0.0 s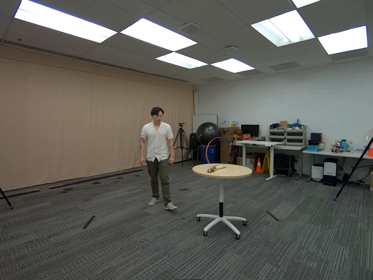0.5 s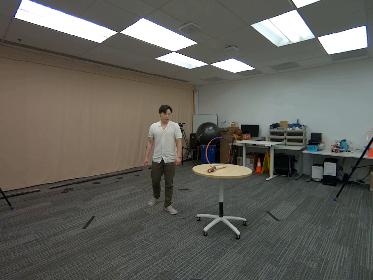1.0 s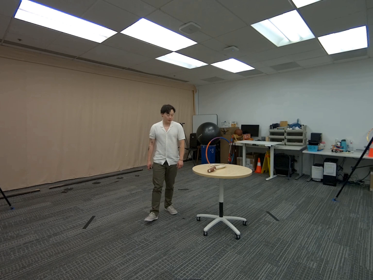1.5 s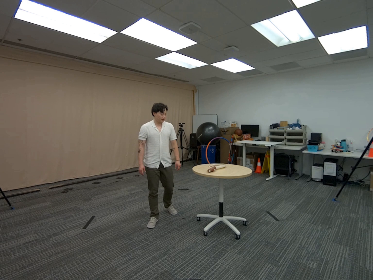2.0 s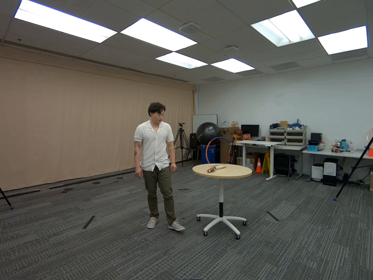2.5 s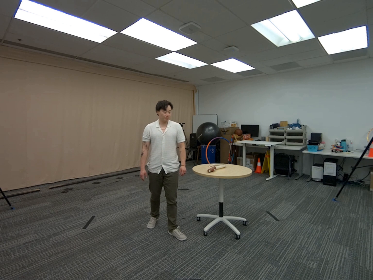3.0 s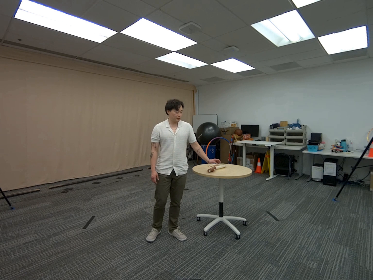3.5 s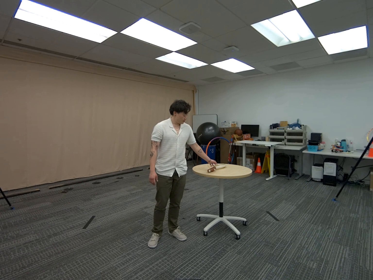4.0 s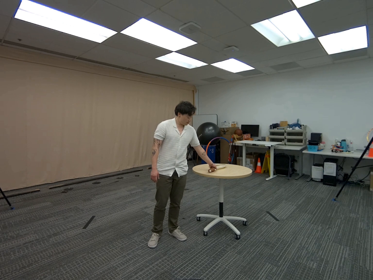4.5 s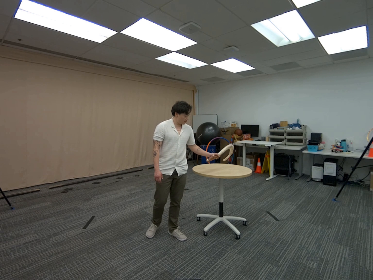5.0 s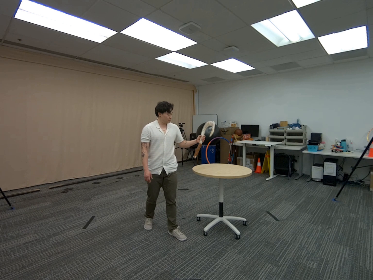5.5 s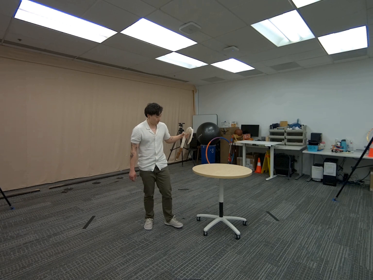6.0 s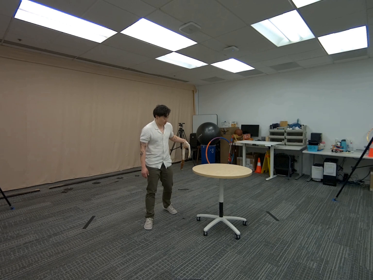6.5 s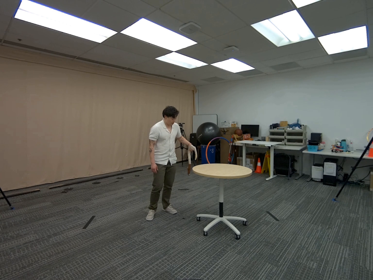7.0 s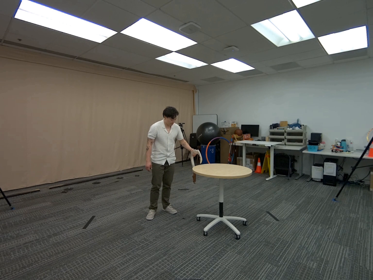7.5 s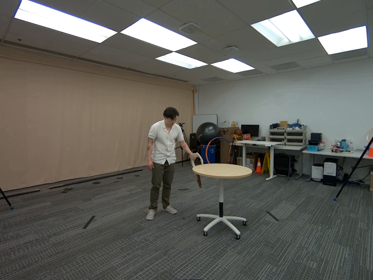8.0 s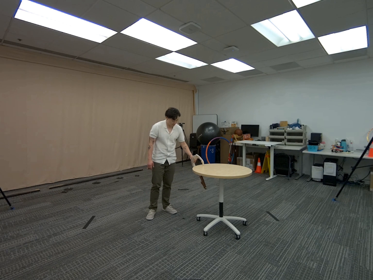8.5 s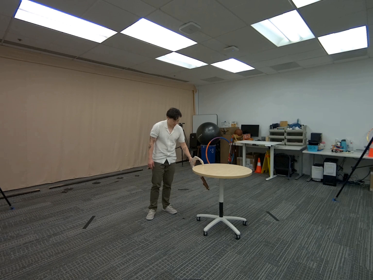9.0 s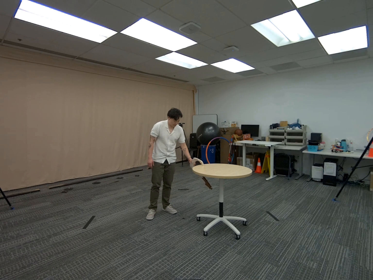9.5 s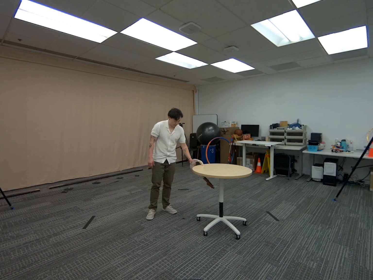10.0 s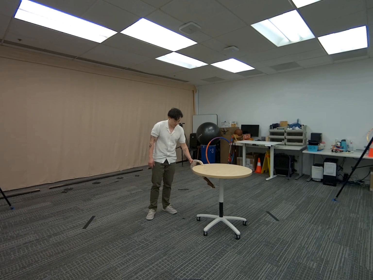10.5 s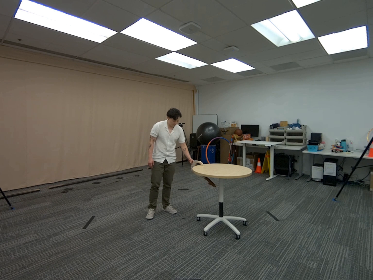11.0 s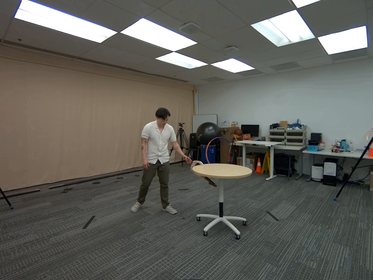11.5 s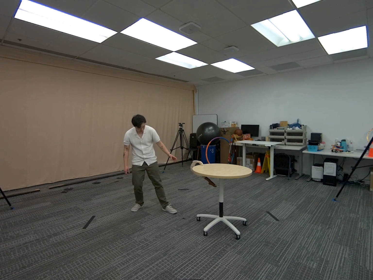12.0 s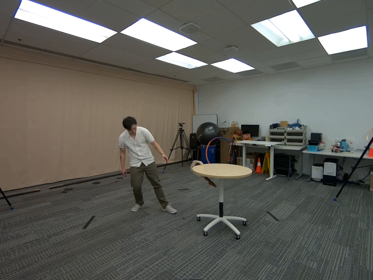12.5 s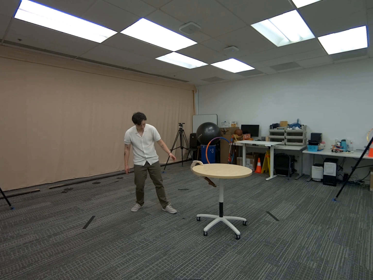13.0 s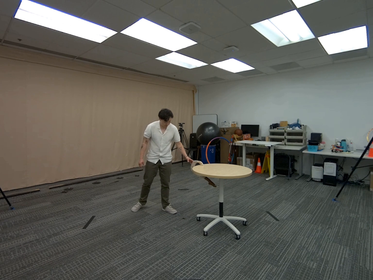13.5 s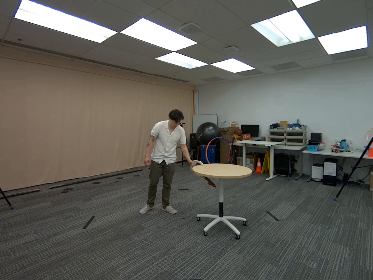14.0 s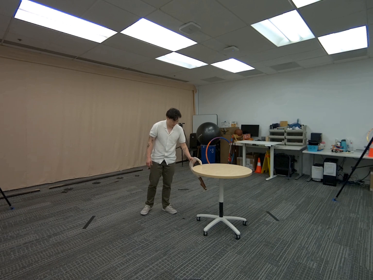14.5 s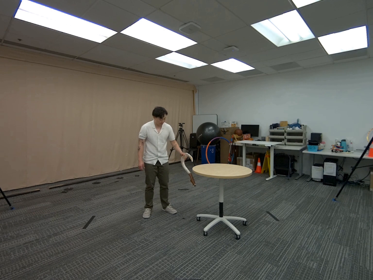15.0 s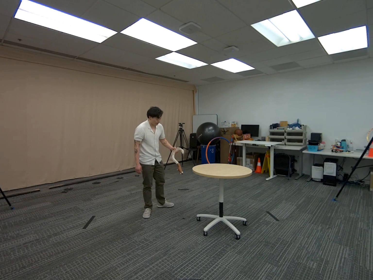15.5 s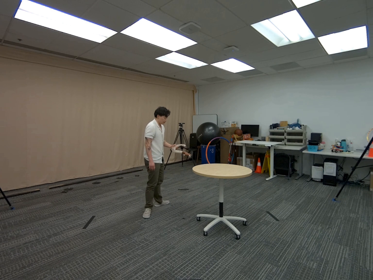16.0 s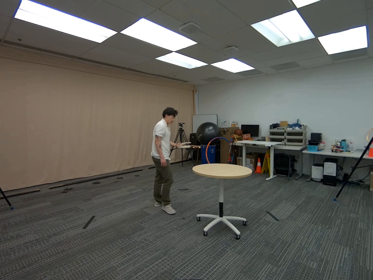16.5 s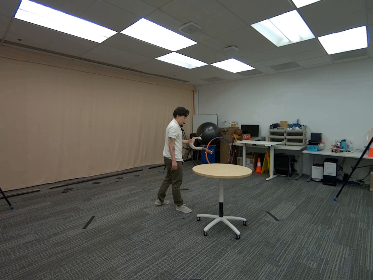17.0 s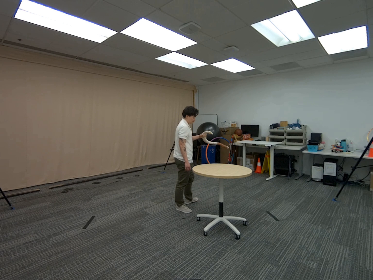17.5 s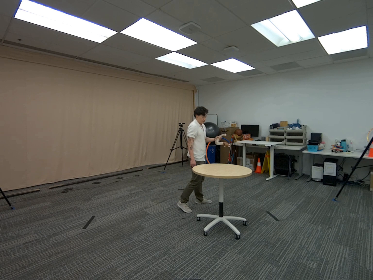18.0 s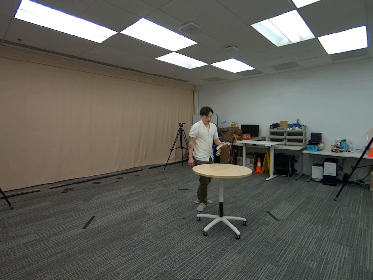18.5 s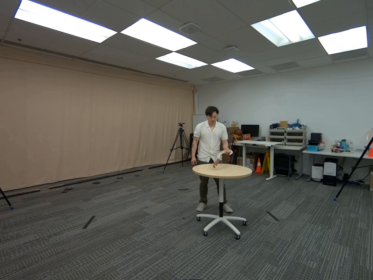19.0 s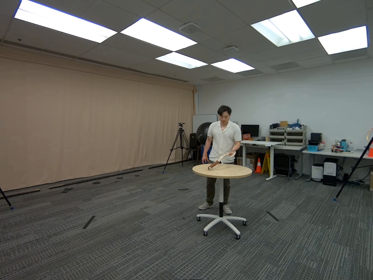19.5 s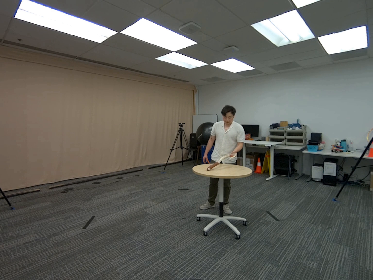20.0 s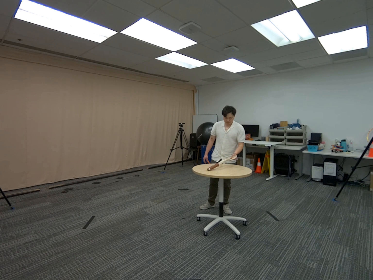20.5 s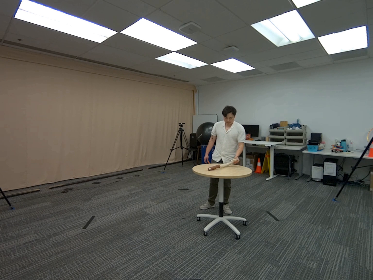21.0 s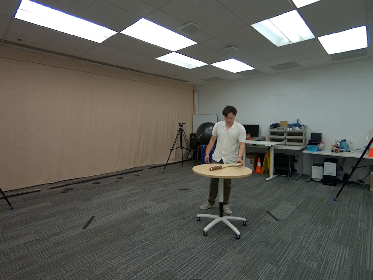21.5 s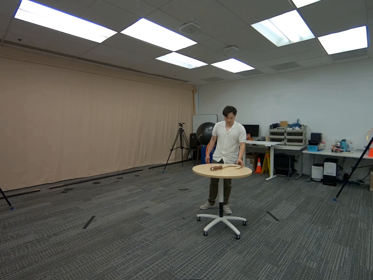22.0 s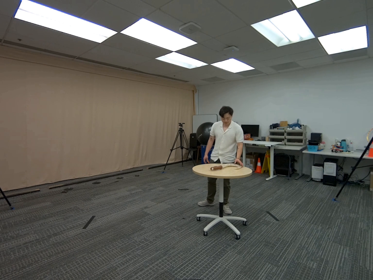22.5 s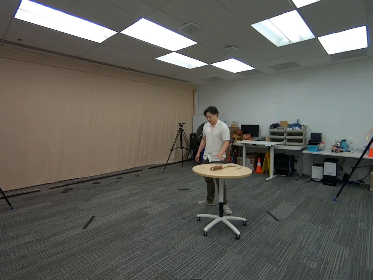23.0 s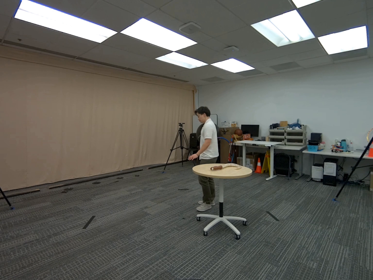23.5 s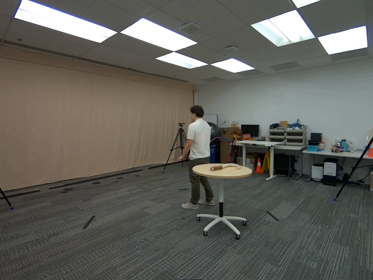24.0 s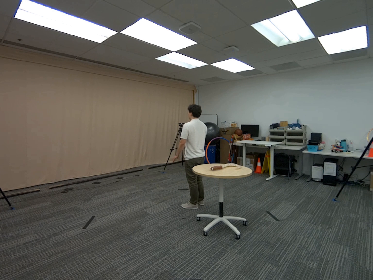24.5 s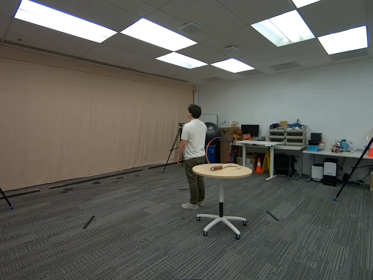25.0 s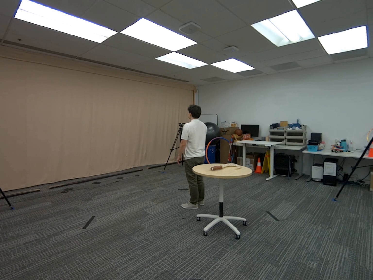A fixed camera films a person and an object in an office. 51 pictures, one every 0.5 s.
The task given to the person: Walk over to the Big Fish Hook on the round table and using your left hand grasp the Big Fish Hook and balance the Big Fish Hook from the hook on the edge of the round table. Once the hook is stable grasp the Big Hook again and place on the round table.
